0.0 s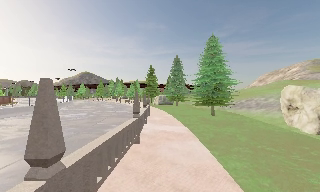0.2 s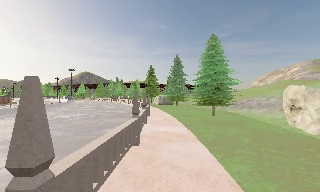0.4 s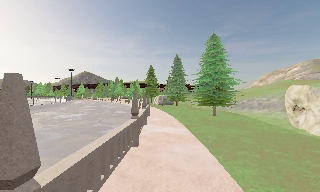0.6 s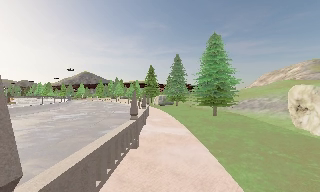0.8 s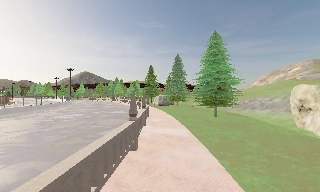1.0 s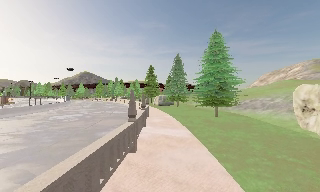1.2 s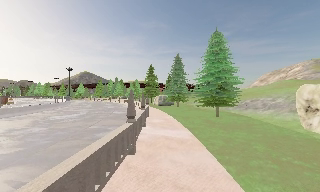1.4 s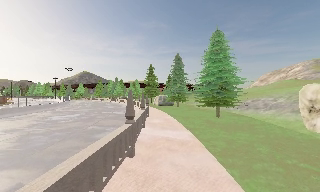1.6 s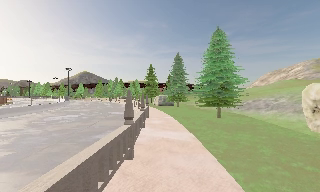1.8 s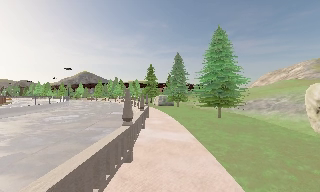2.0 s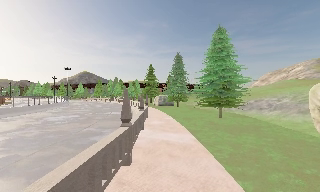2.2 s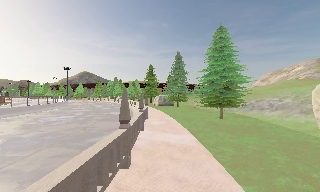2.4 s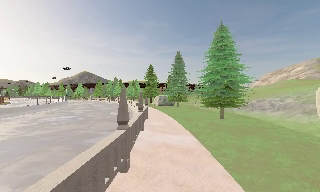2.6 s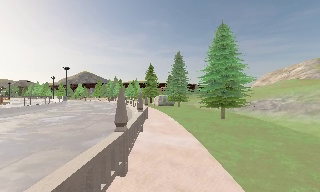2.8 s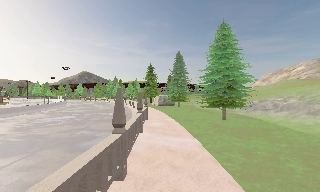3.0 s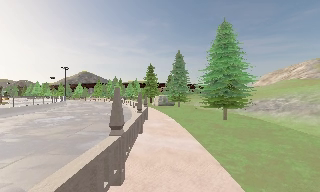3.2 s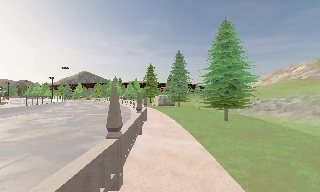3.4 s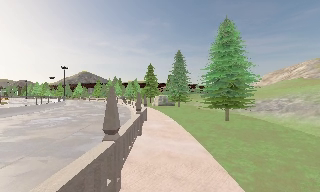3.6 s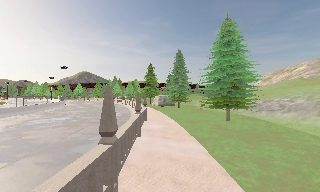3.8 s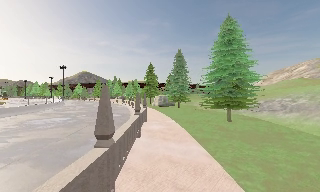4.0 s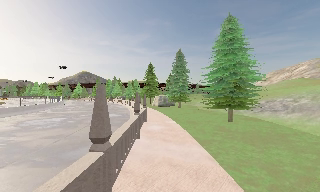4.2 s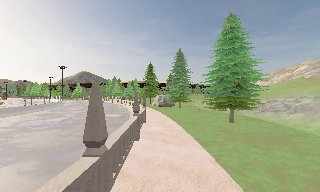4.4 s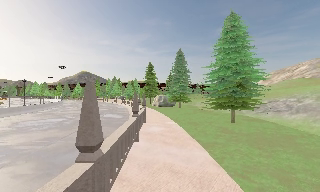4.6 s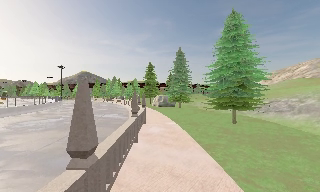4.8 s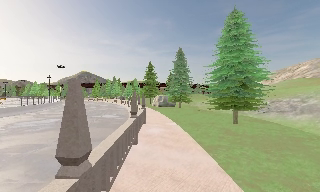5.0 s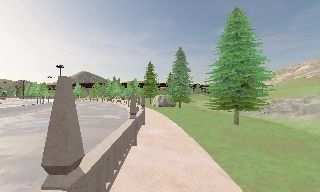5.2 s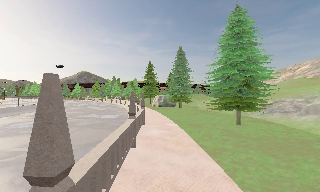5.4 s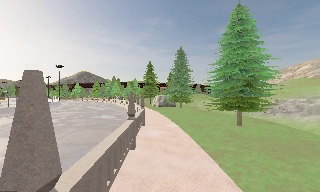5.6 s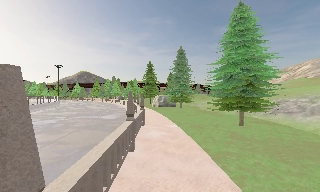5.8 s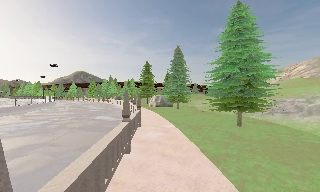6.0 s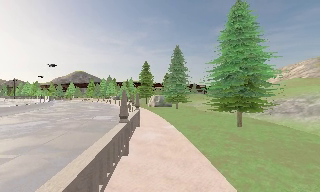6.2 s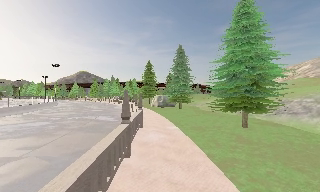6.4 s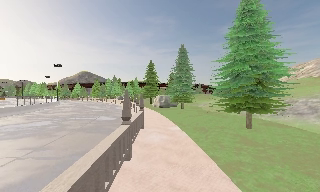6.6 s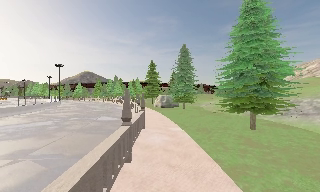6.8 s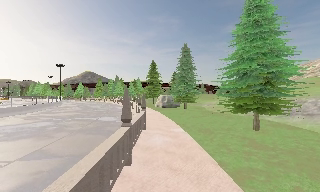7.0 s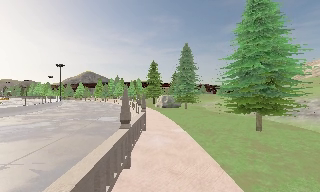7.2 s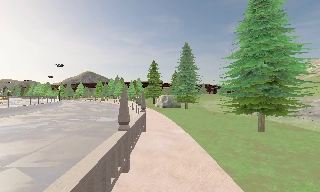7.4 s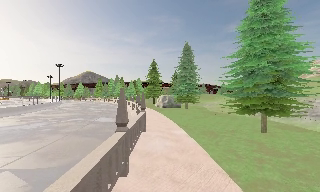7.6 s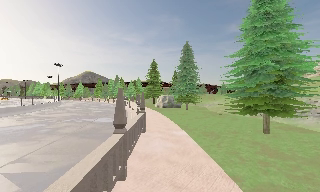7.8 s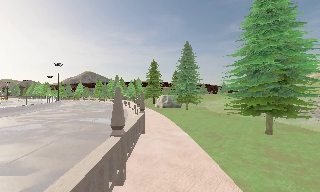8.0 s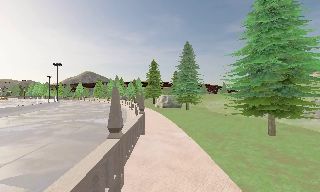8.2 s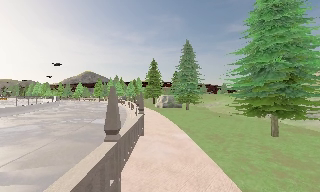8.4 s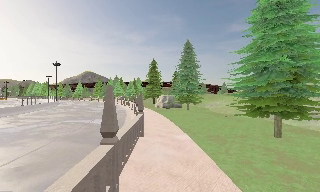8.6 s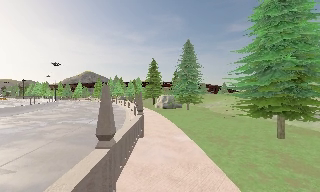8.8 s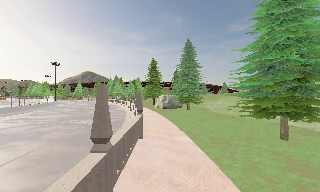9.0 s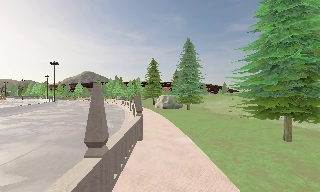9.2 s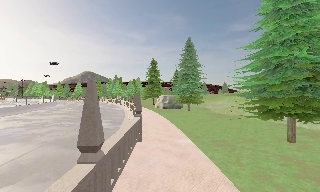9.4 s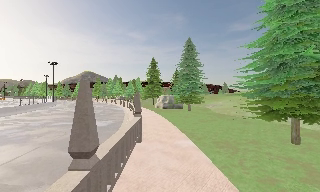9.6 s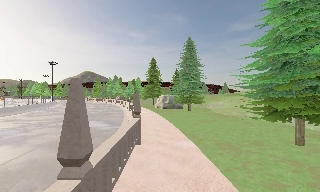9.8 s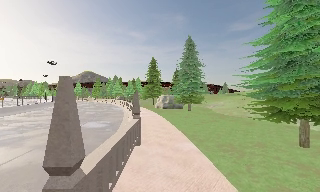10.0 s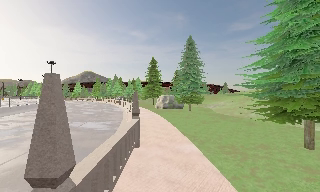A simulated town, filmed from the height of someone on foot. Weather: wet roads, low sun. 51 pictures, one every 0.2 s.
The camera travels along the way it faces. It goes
forward.
0.0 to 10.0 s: The camera travels forward, about 13 m, so what stands in front looms larger.
The film runs forward here.
